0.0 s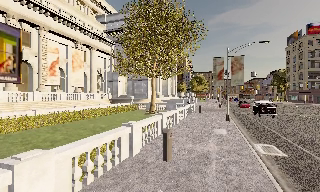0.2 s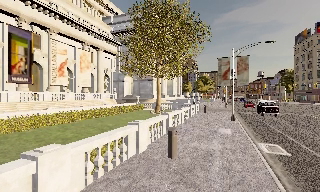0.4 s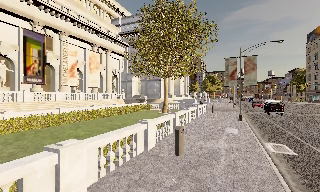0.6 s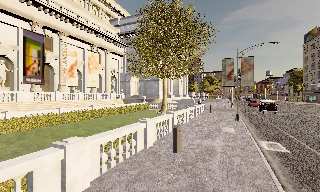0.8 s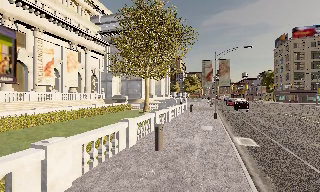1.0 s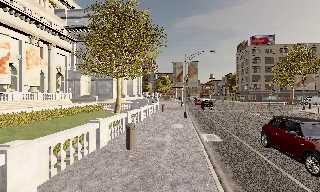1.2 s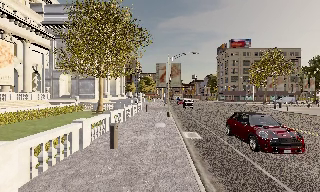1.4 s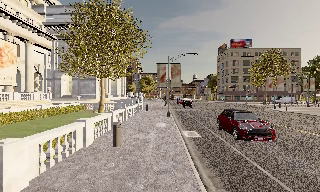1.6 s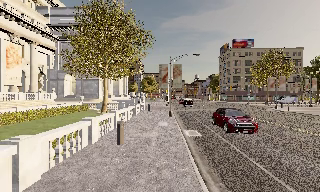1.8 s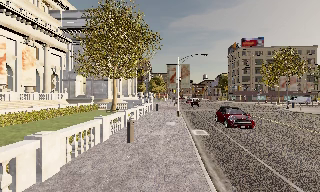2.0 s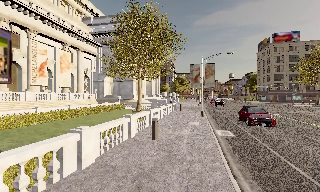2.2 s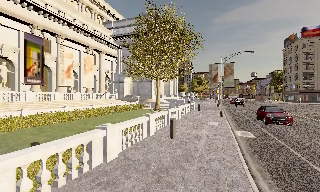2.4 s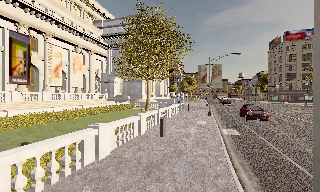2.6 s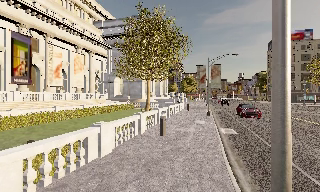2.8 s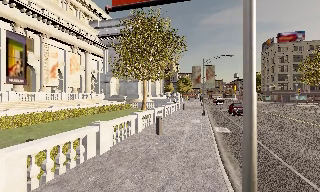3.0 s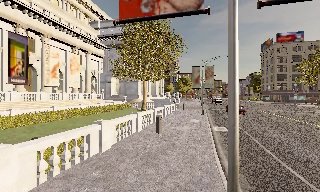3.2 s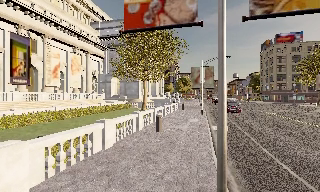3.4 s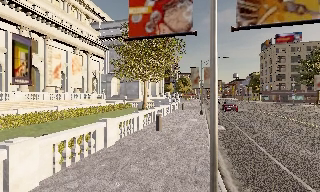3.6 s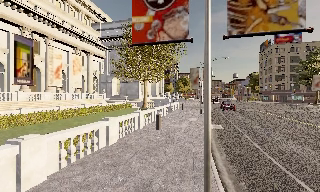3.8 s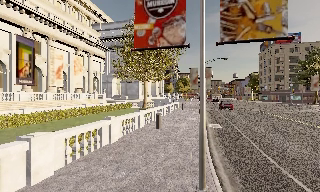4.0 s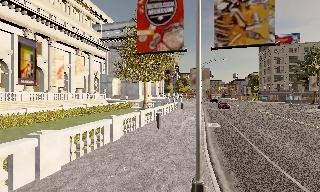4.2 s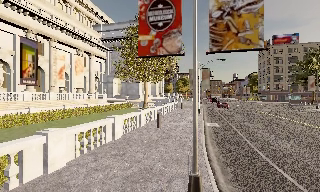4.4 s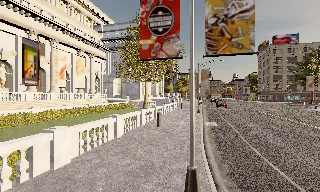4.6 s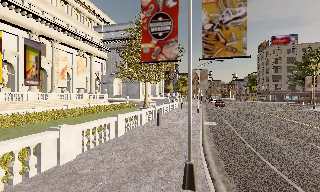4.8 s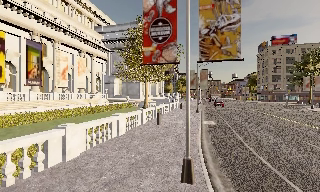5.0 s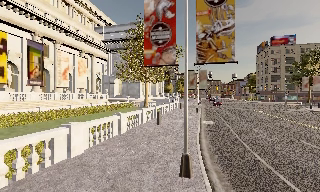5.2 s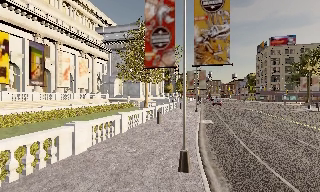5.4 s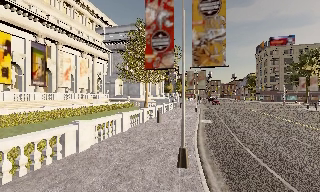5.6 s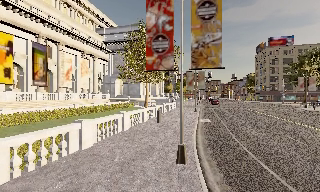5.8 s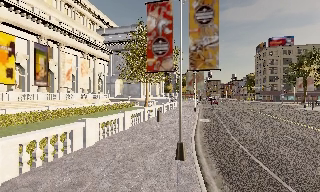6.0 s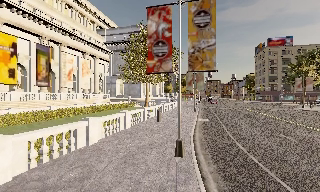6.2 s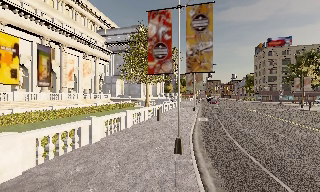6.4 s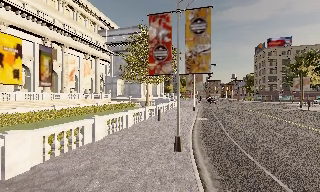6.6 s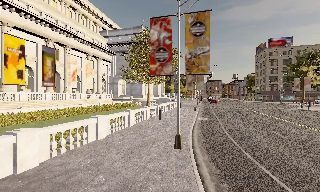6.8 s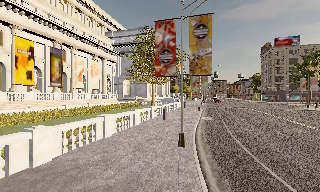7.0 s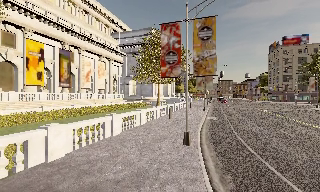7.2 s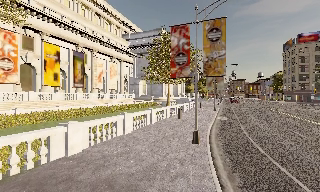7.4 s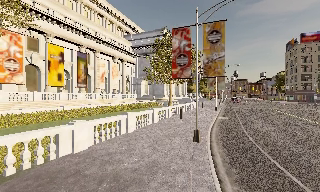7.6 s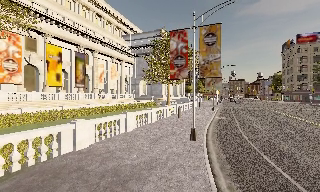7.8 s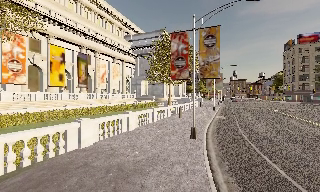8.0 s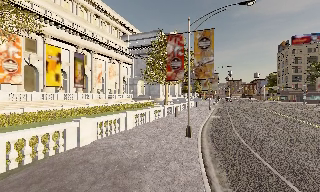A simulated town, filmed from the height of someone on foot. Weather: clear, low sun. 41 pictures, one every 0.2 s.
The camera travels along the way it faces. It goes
backward.
0.0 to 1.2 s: The camera swings to its right by about 20 degrees, and the scene slides to the left. It travels backward, about 1.5 m, so what stands in front gets smaller.
1.2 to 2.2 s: The camera swings to its left by about 20 degrees, and the scene slides to the right. It travels backward, about 1.5 m, so what stands in front gets smaller.
2.2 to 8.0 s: The camera travels backward, about 10 m, so what stands in front gets smaller.
The film runs backward here.
